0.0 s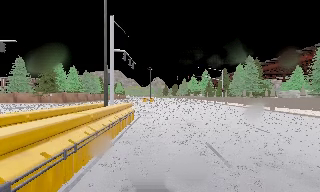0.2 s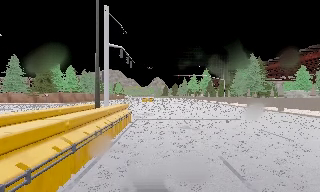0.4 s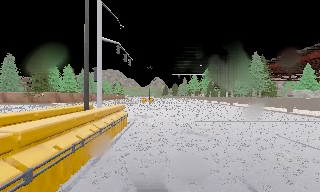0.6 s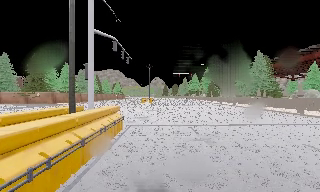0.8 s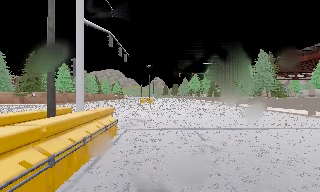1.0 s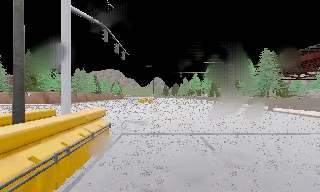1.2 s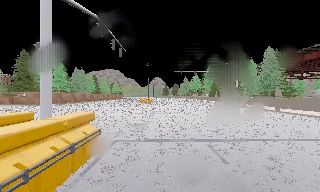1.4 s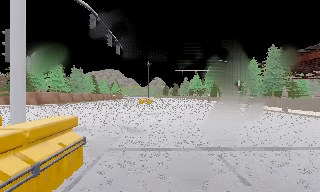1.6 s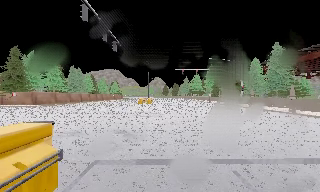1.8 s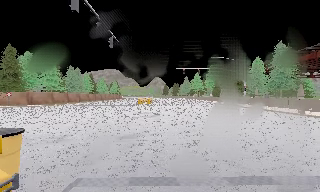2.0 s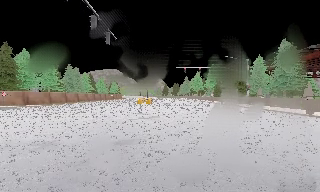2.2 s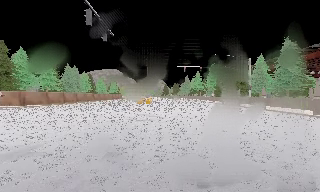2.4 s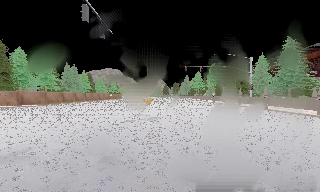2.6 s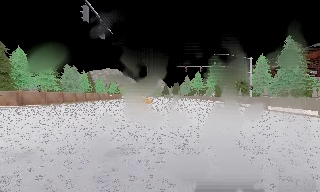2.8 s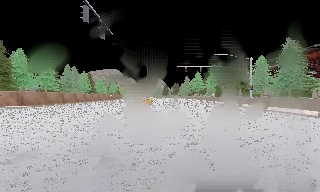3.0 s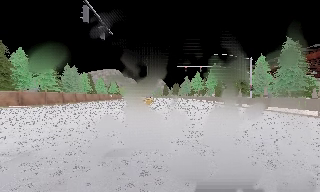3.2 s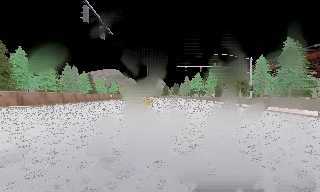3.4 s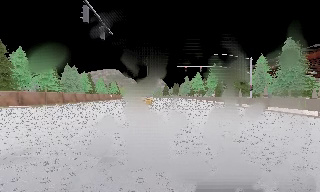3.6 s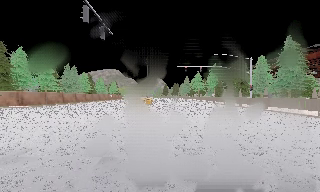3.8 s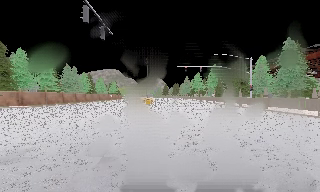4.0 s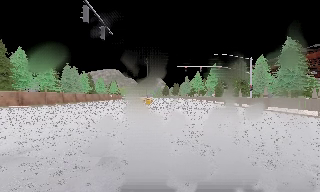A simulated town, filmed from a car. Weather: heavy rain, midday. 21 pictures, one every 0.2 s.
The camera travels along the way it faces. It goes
forward.
0.0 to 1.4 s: The camera travels forward, about 8 m, so what stands in front looms larger.
1.4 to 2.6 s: The camera travels forward, about 4 m, so what stands in front looms larger. It loses speed.
2.6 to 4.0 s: The camera keeps its place and its aim.
The film runs forward here.
